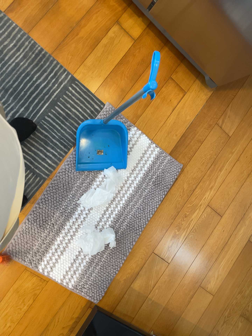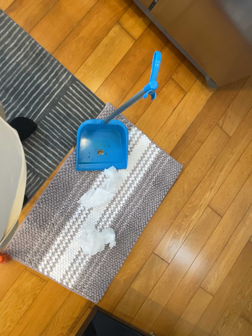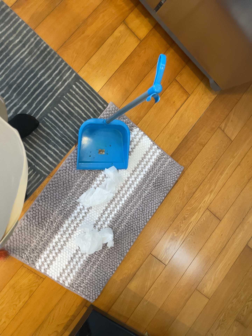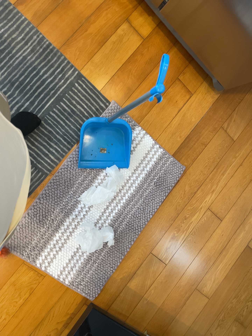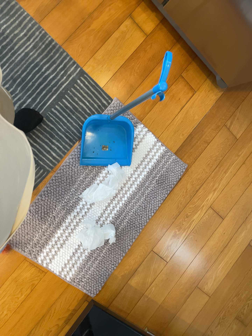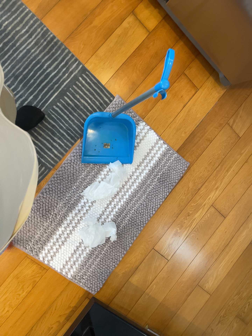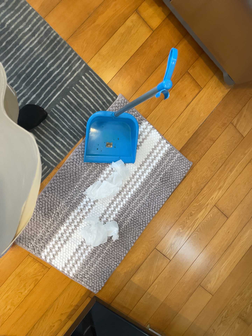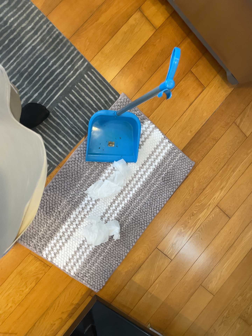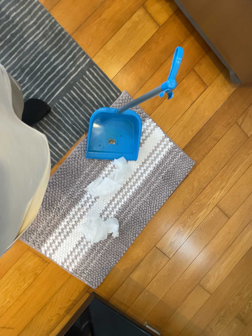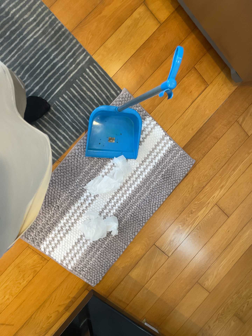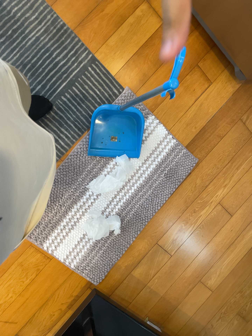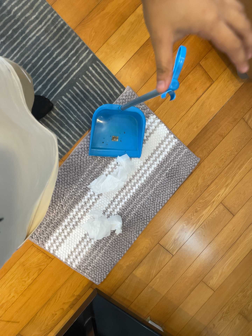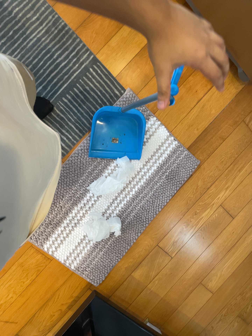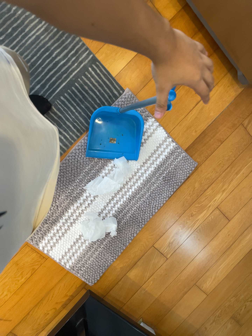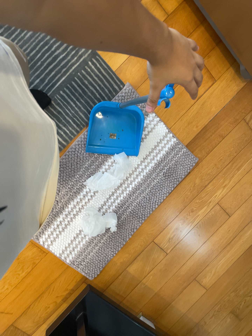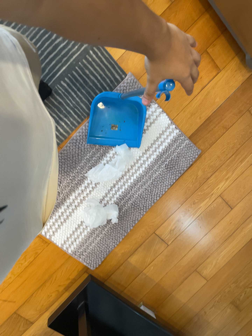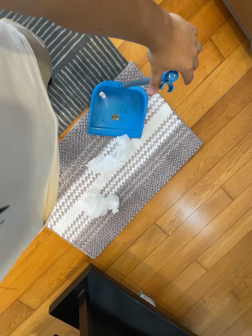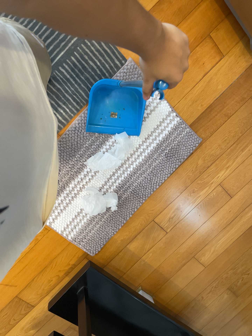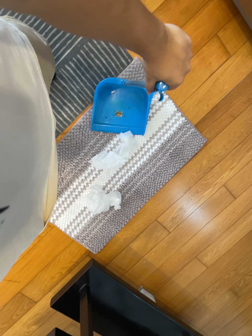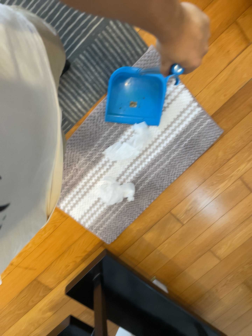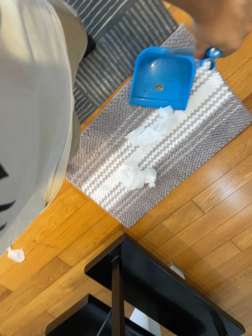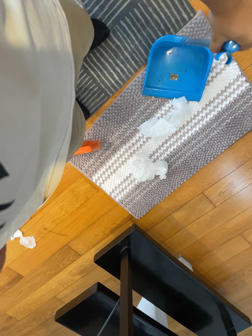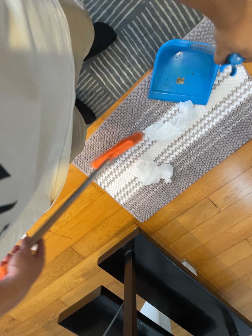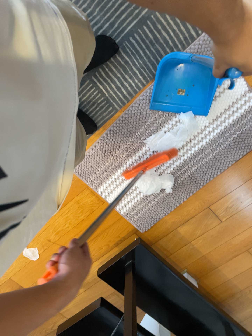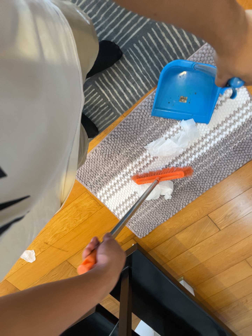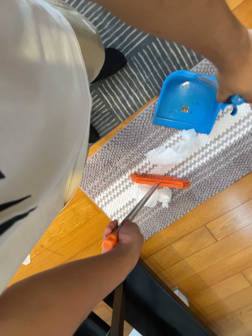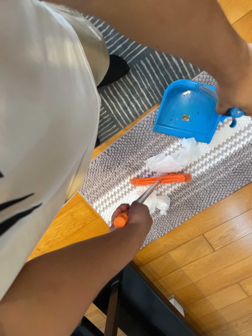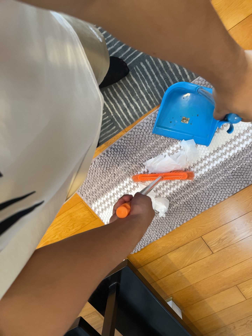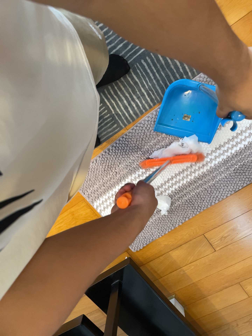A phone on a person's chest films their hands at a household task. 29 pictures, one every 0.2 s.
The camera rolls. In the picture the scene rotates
clockwise.
0.0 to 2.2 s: The camera travels toward the top of its view, about 7 cm.
2.2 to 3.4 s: The camera travels toward the top of its view, about 8 cm.
3.4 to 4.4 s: The camera pans to its left by about 10 degrees. Its aim tips toward the bottom of its view by about 10 degrees, and the scene shifts upward.
4.4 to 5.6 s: The camera shifts only a little, or ends up much as it began.
The film runs forward here.
